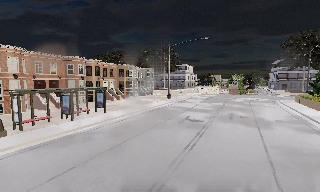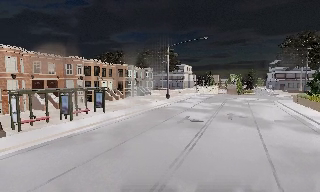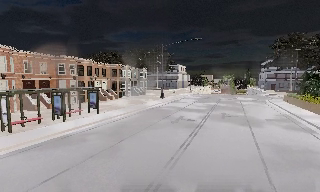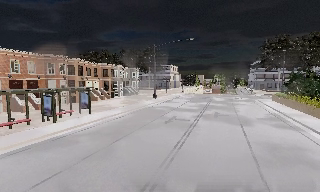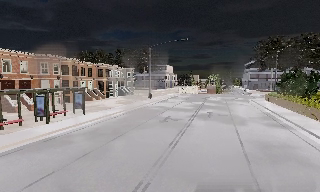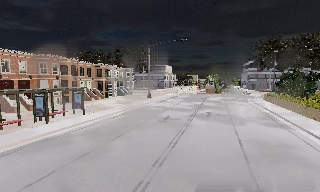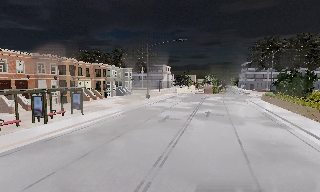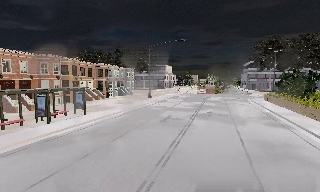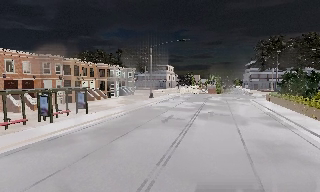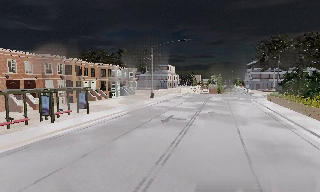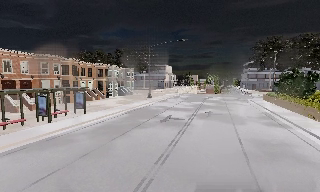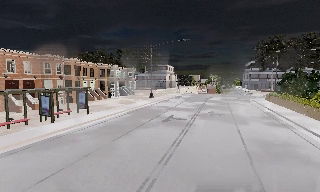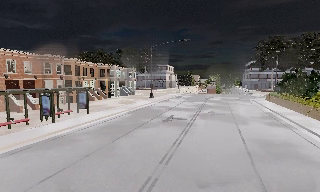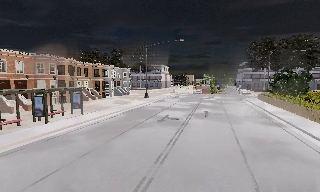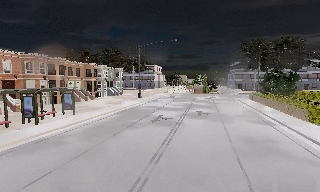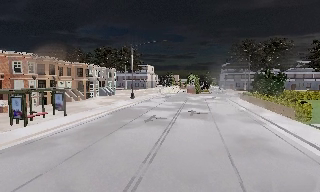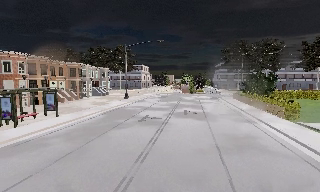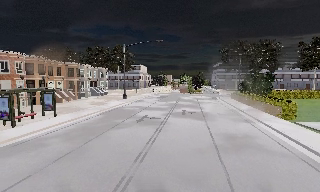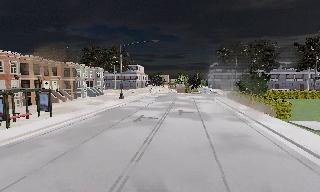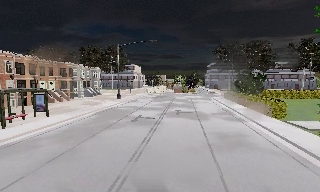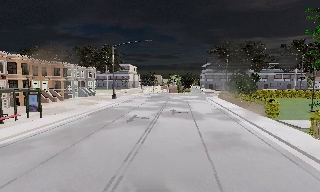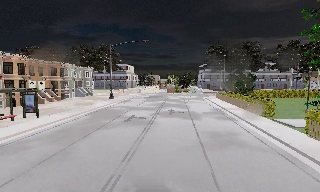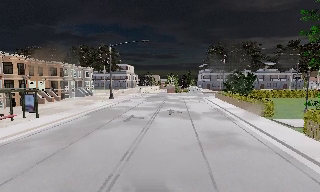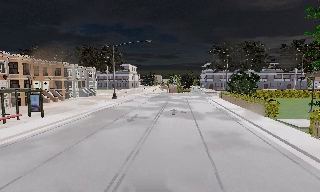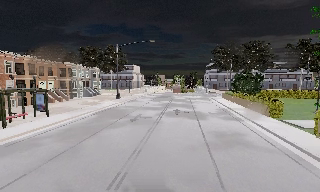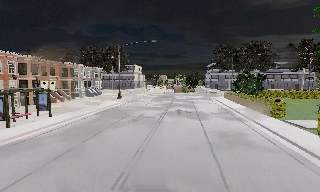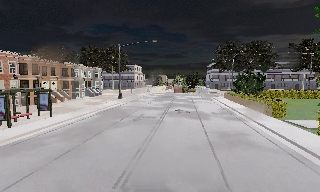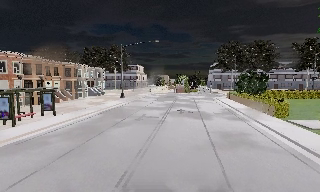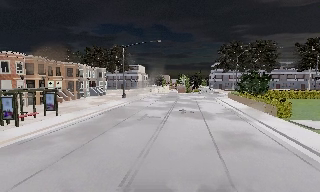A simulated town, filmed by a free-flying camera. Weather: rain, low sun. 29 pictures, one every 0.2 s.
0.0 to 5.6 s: The scene slides to the left, as the camera pans about 15 degrees to its right. It travels backward and to its left, about 1 m, so what stands in front gets smaller.
The film runs backward here.
